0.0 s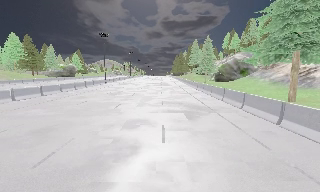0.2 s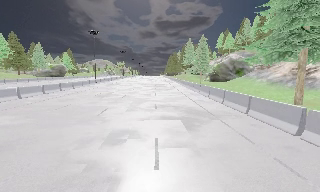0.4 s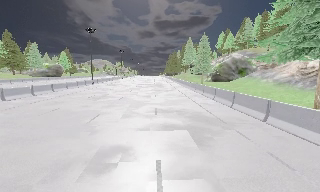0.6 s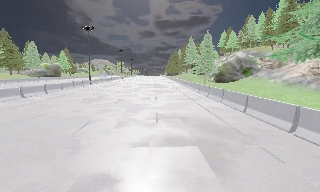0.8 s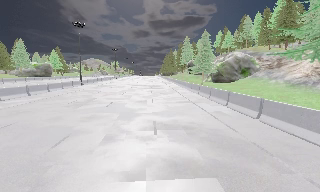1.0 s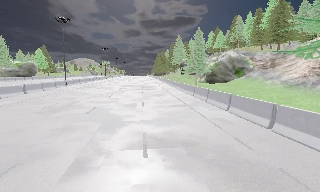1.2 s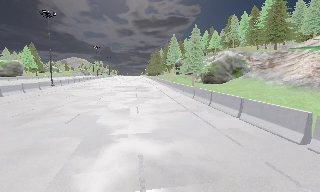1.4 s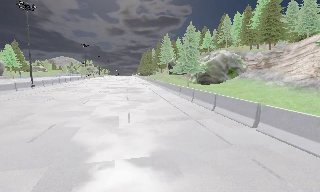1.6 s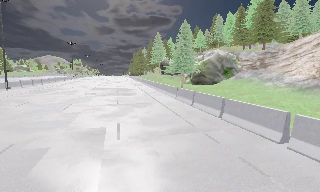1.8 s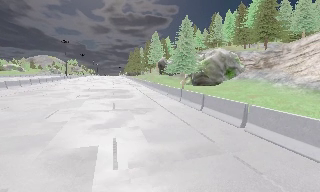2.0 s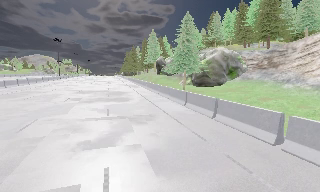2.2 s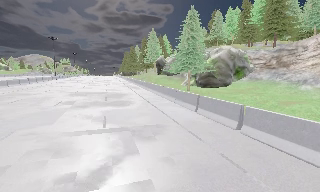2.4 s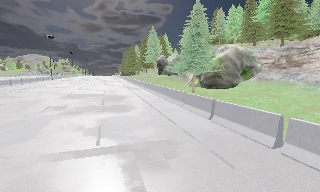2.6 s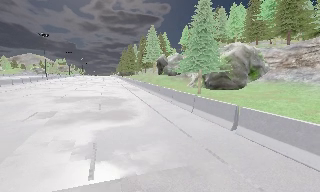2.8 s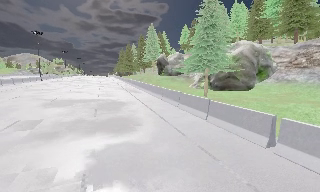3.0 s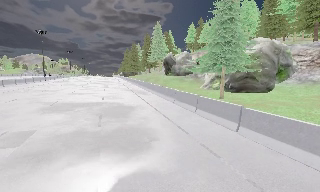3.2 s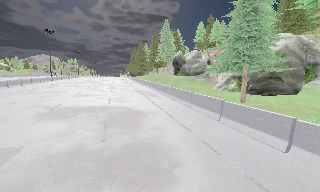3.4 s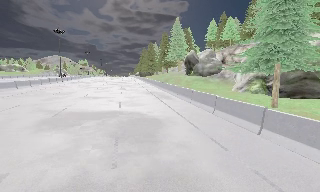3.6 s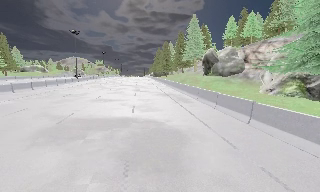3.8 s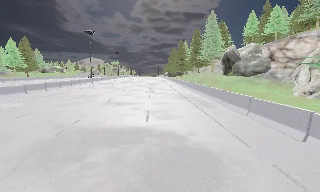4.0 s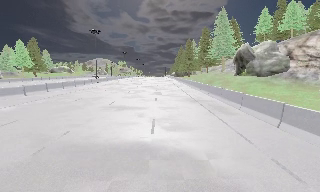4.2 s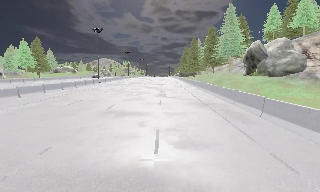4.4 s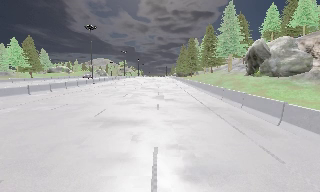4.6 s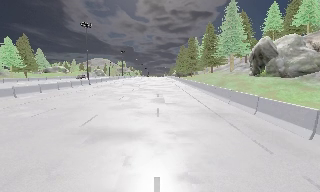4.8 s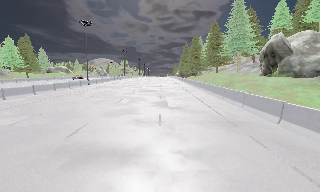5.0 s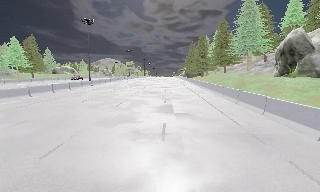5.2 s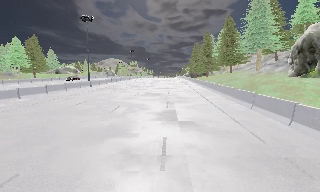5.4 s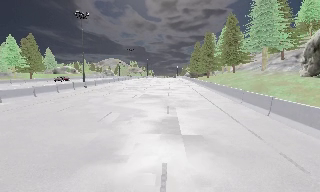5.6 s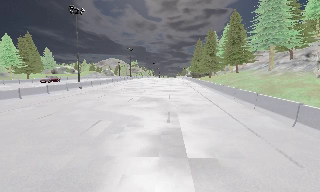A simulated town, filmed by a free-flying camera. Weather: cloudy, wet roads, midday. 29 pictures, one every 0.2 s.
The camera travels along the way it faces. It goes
forward.
0.0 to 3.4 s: The camera pans to its right, which is clockwise from overhead, by about 15 degrees. It travels forward, about 30 m, so what stands in front looms larger.
3.4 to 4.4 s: The scene slides to the right, as the camera pans about 15 degrees to its left. It travels forward, about 8 m, so what stands in front looms larger.
4.4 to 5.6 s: The camera travels forward, about 10 m, so what stands in front looms larger.
The film runs forward here.
